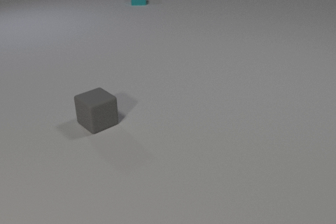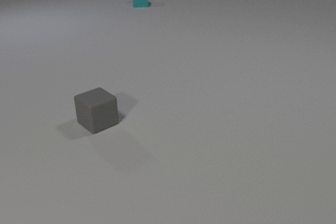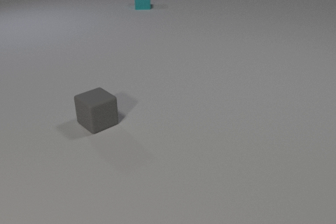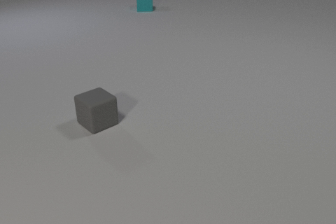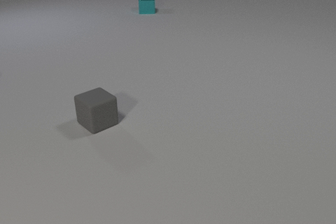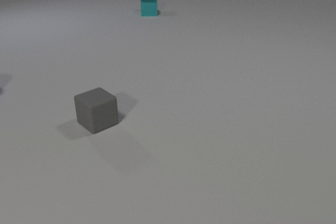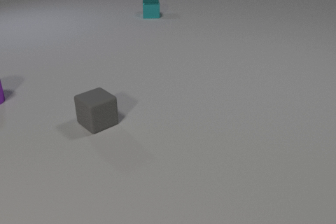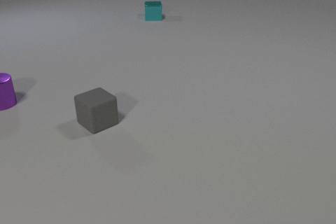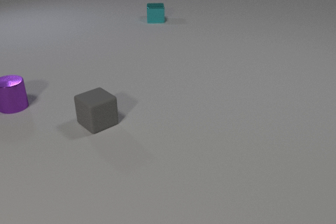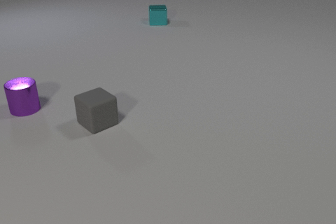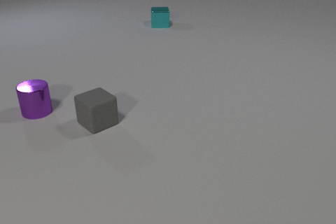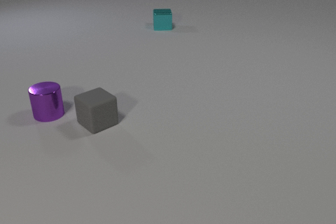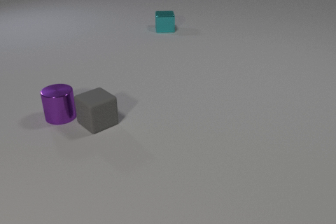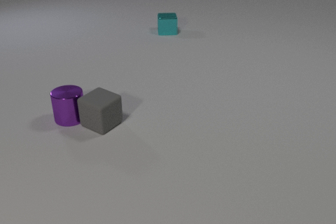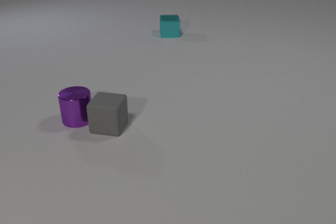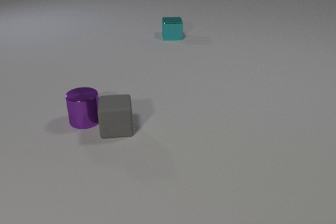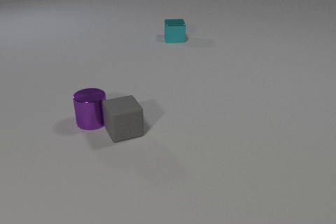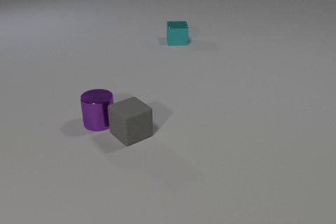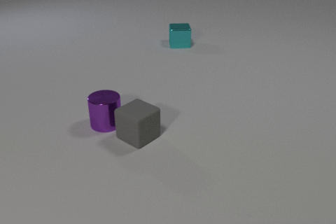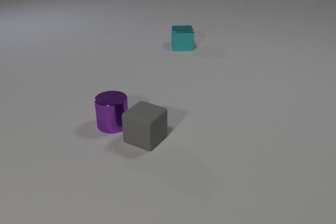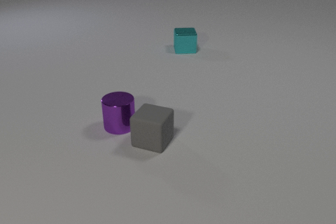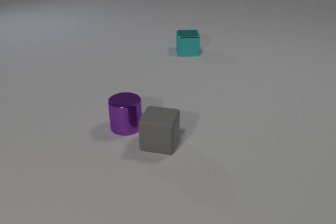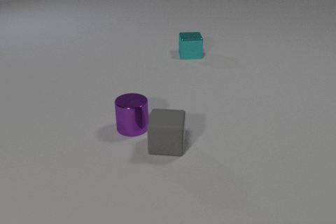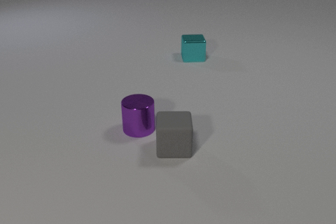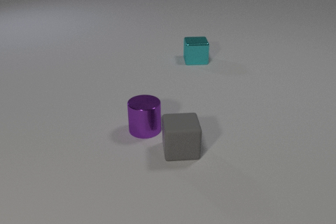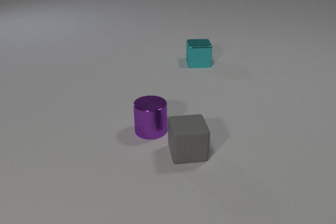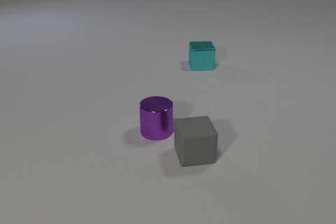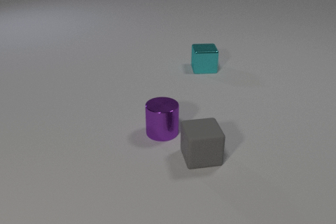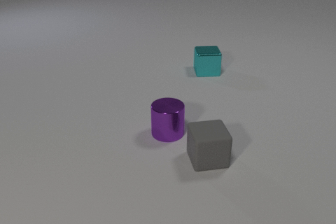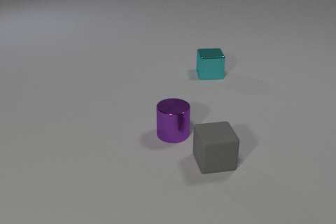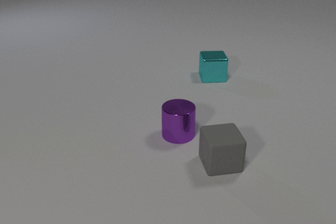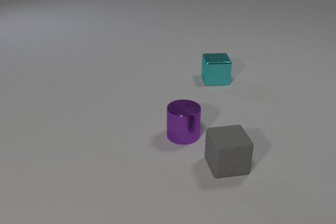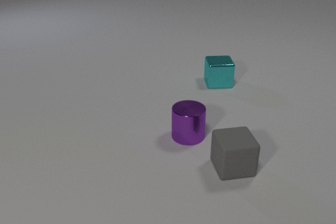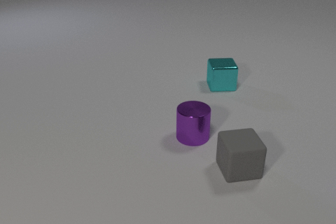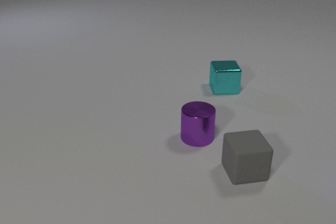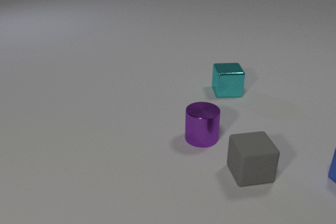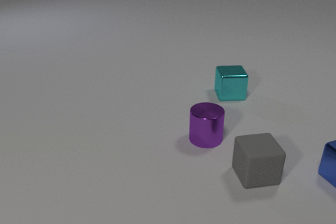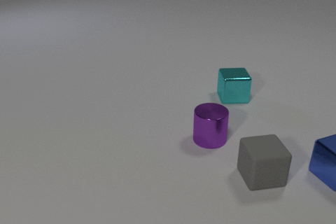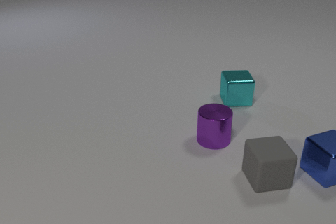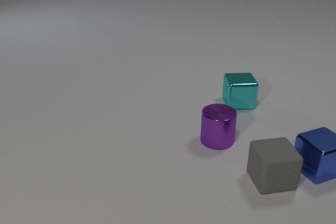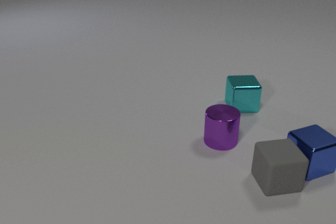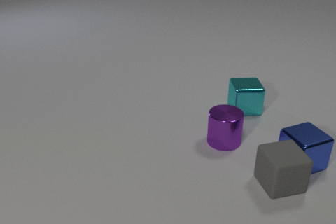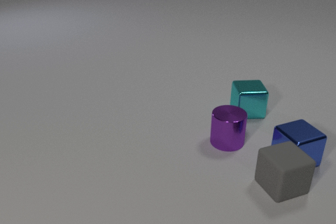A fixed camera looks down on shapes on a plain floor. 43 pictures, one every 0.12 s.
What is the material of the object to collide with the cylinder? rubber.
How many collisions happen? 2.
Are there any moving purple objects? yes.
0.00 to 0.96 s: The purple metal cylinder comes in at the left edge, slides to the right and toward the camera. The cyan metal cube slides toward the camera.
0.96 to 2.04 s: The purple metal cylinder slides to the right and toward the camera. The gray rubber cube slides to the right and toward the camera, spins counterclockwise seen from above by about 90 degrees, its near face sliding to the right. The cyan metal cube slides toward the camera. The purple metal cylinder and the gray rubber cube collide.
2.04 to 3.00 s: The purple metal cylinder slides to the right. The gray rubber cube slides to the right and toward the camera, spins so that its near face slides to the right, counterclockwise seen from above. The cyan metal cube slides toward the camera.
3.00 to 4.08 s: The purple metal cylinder slides to the right. The gray rubber cube slides to the right. The cyan metal cube slides toward the camera and to the right.
4.08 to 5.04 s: The purple metal cylinder slides to the right. The gray rubber cube slides to the right. The blue metal cube comes in at the right edge, slides to the left. The cyan metal cube slides toward the camera and to the right. The gray rubber cube and the blue metal cube collide.
